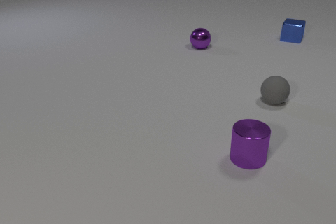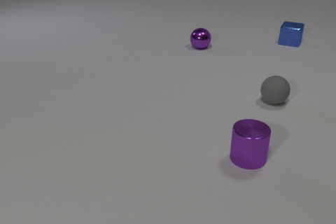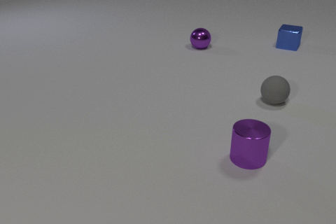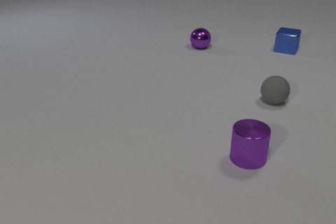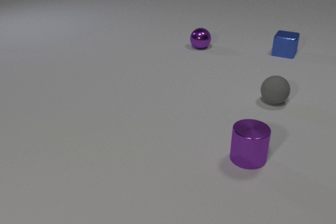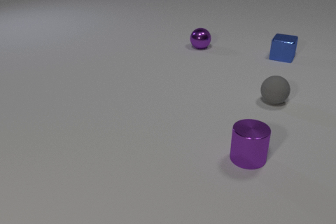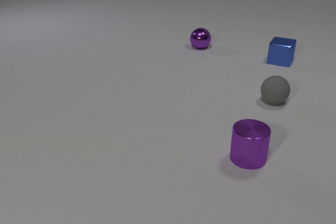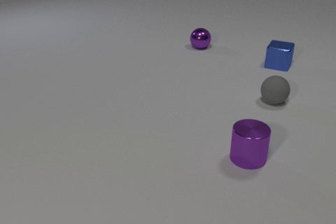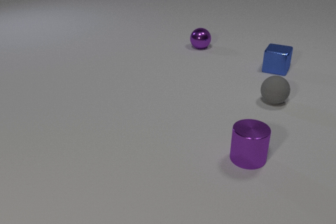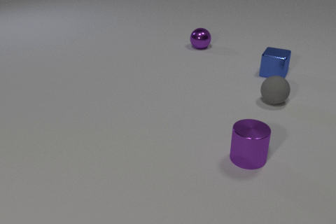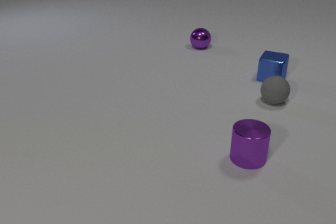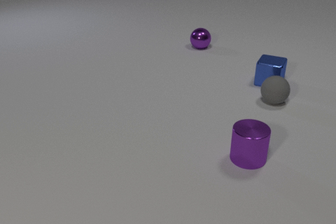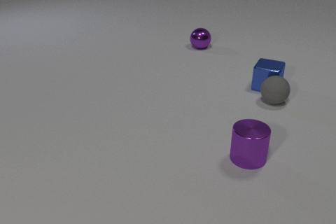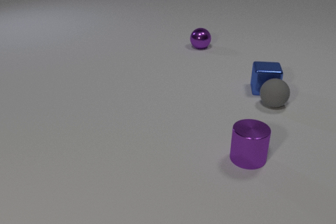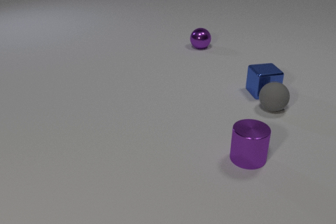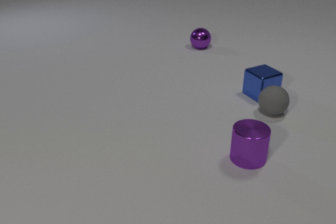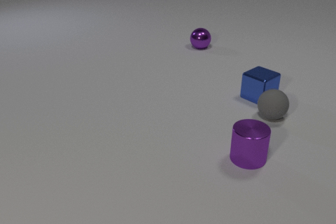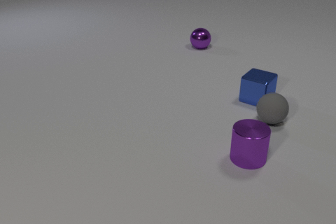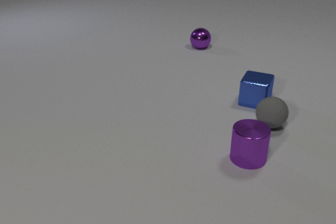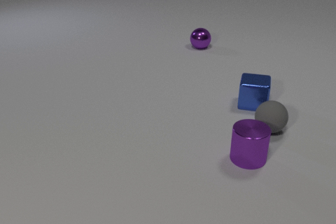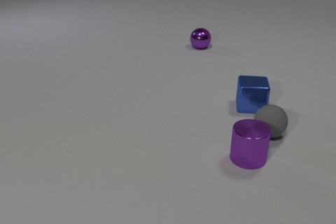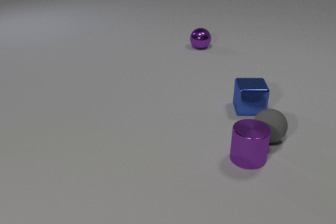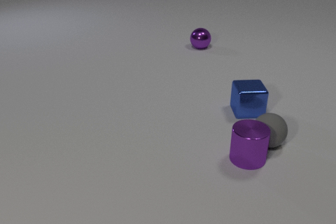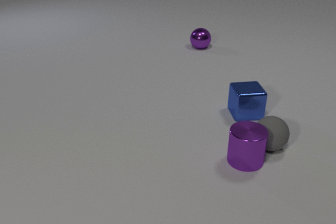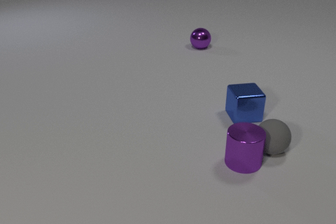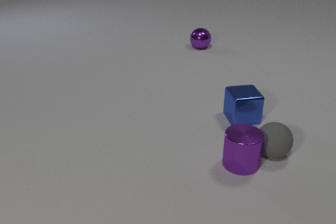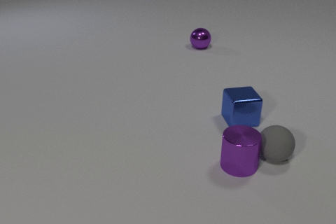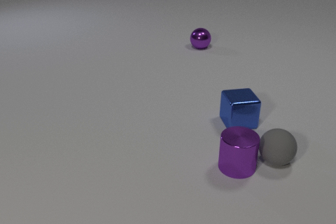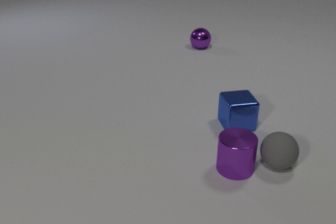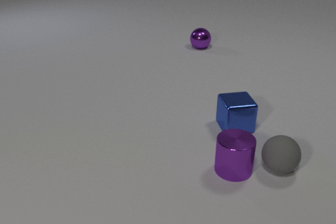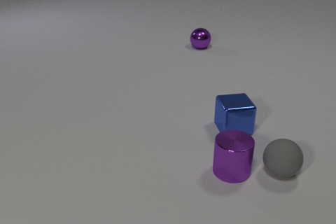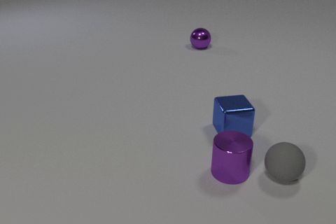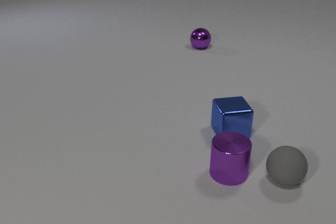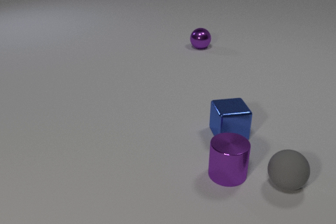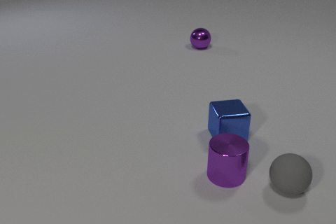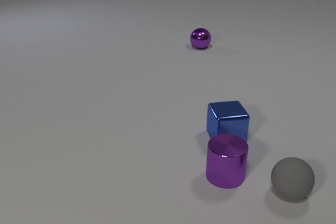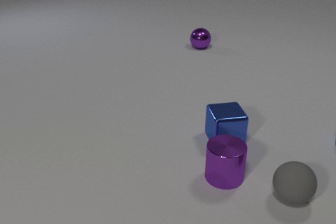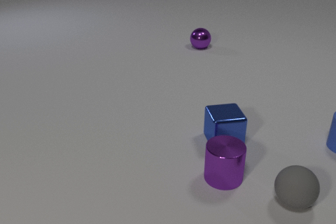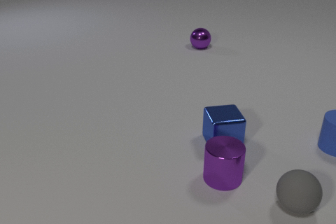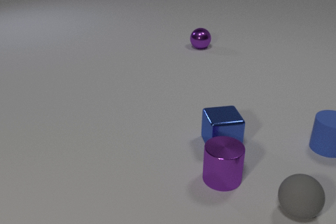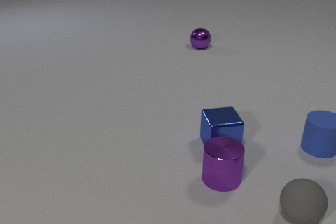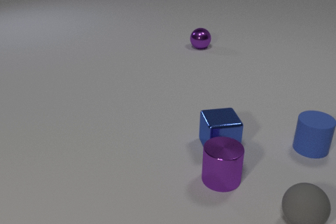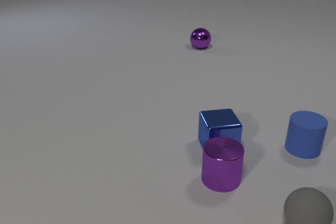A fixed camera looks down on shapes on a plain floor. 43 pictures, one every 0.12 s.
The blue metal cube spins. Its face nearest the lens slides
to the right.
The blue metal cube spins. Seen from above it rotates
counterclockwise.
0.00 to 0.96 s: The blue metal cube slides toward the camera.
0.96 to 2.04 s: The blue metal cube slides toward the camera, spins counterclockwise seen from above by about 75 degrees, its near face sliding to the right. The gray rubber sphere rolls toward the camera. The blue metal cube and the gray rubber sphere collide.
2.04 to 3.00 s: The blue metal cube slides toward the camera, spins so that its near face slides to the right, counterclockwise seen from above. The gray rubber sphere rolls toward the camera. The purple metal cylinder slides toward the camera. The gray rubber sphere and the purple metal cylinder collide.
3.00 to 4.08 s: The blue metal cube slides toward the camera. The gray rubber sphere rolls toward the camera. The purple metal cylinder slides toward the camera and to the left.
4.08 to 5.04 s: The blue metal cube slides toward the camera and to the left. The gray rubber sphere rolls toward the camera. The blue rubber cylinder comes in at the right edge, slides to the left and toward the camera.
What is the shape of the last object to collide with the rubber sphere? cylinder.
Are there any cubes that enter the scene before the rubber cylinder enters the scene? no.
How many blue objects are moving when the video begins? 1.
